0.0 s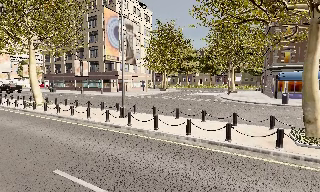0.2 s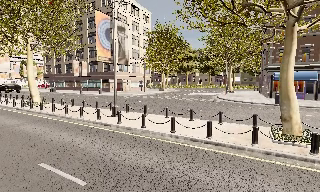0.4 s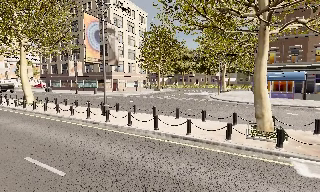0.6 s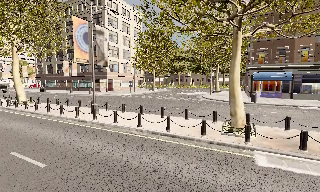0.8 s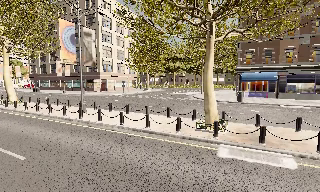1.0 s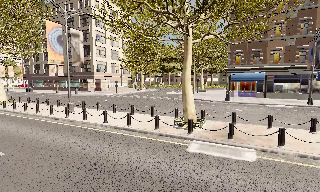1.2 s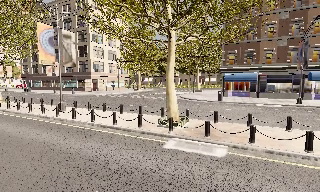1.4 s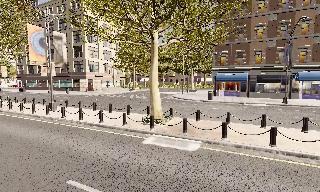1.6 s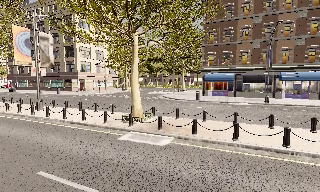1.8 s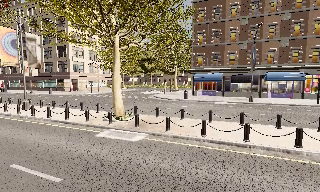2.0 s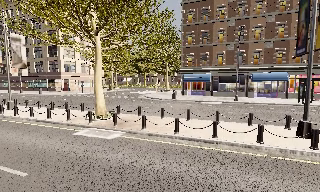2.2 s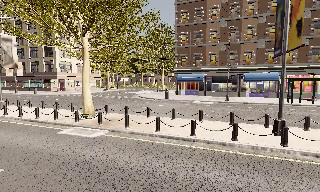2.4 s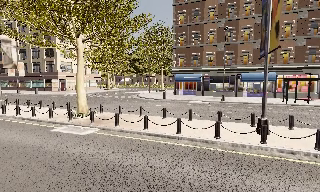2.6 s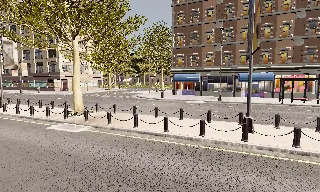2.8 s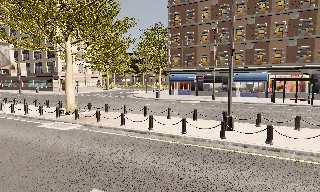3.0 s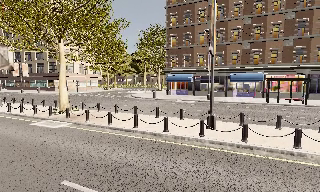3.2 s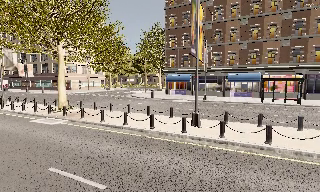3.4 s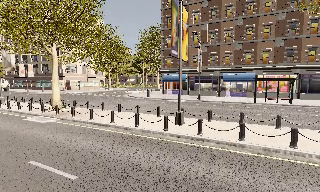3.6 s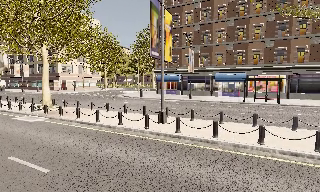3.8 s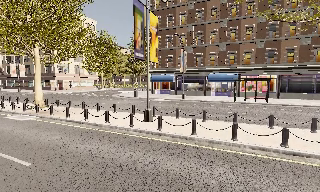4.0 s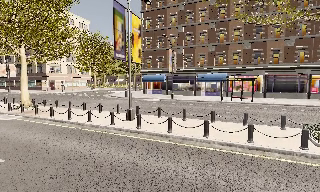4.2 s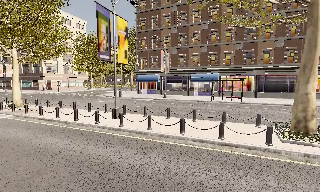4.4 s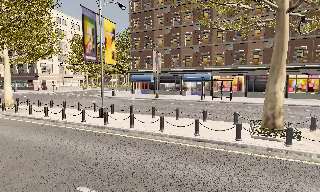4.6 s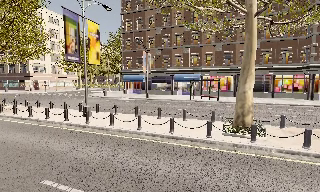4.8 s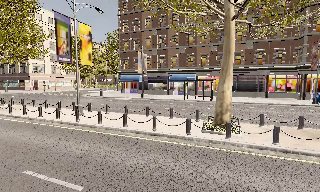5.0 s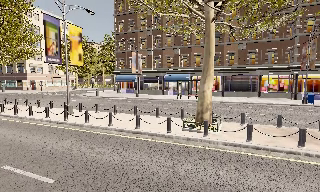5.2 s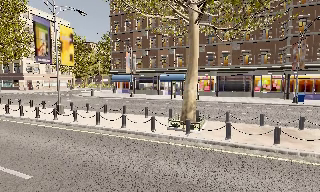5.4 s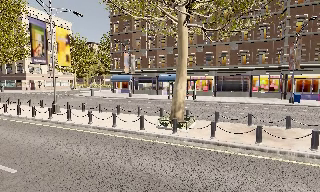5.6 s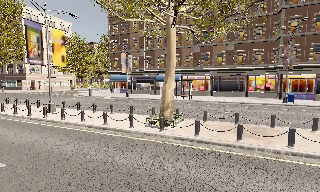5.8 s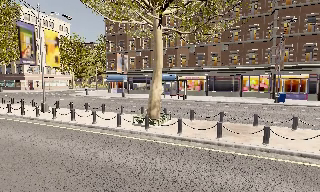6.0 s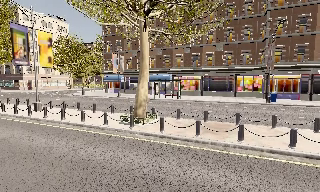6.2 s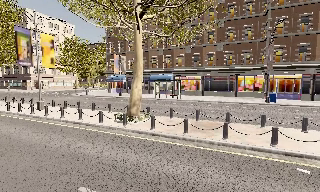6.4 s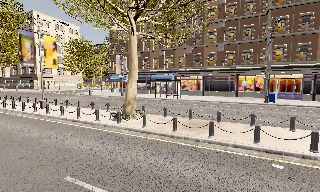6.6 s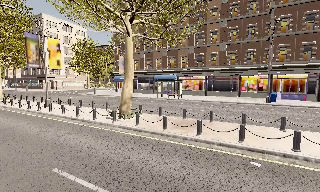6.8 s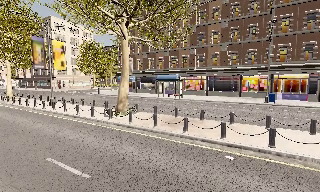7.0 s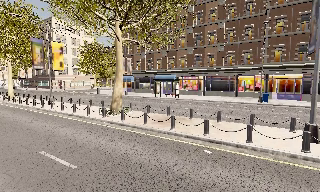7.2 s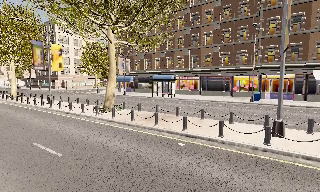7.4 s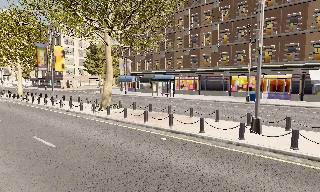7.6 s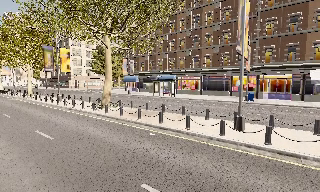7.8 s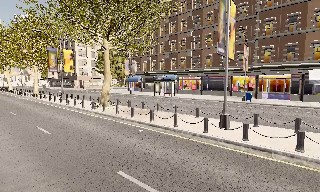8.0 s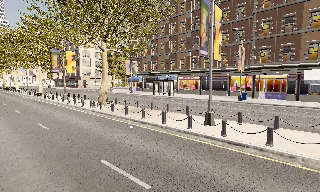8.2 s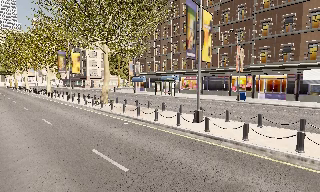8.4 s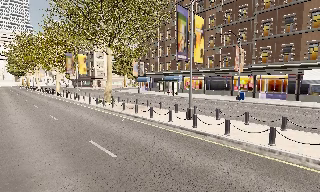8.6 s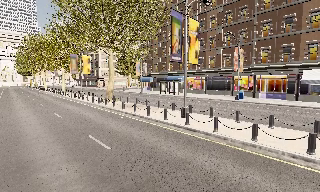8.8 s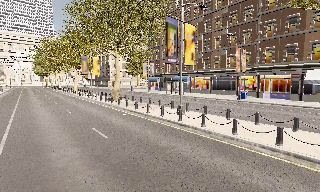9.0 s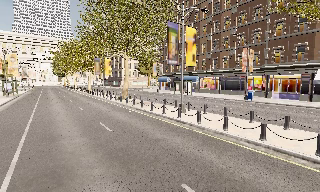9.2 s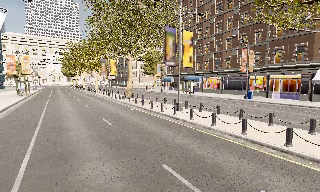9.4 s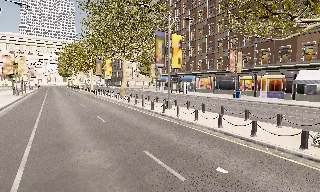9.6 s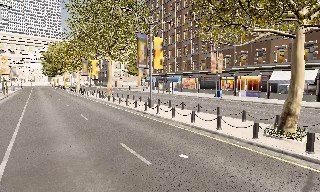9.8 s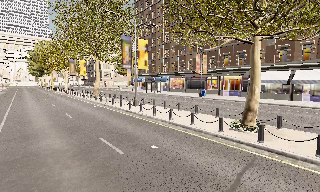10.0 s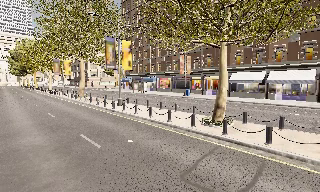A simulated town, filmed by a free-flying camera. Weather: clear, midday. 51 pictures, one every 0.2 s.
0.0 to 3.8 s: The camera travels to its right and backward, about 17 m, so close, fixed things drift to the left.
3.8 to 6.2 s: The camera travels to its right, about 10 m, so close, fixed things drift to the left.
6.2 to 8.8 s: The camera pans to its left, which is counterclockwise from overhead, by about 25 degrees. It travels to its right and backward, about 13 m.
8.8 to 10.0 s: The camera travels backward and to its right, about 6 m, so what stands in front gets smaller.
The film runs forward here.
